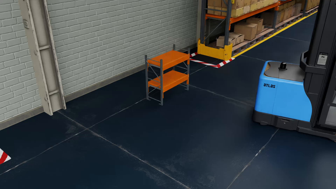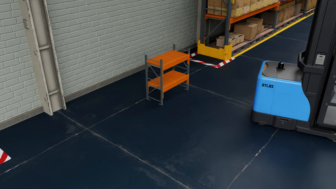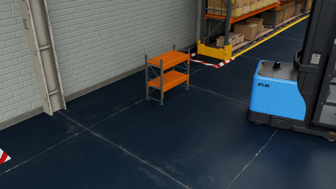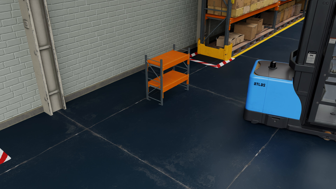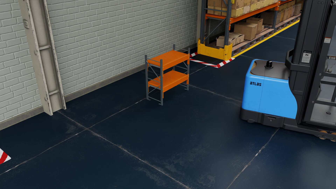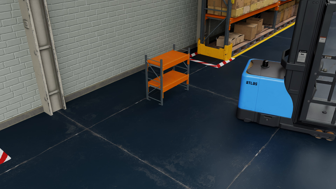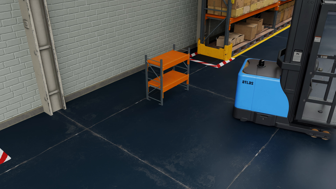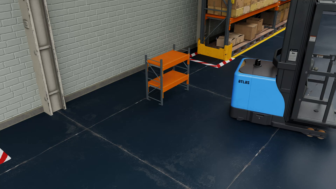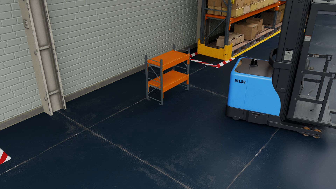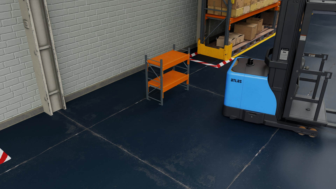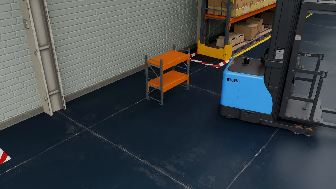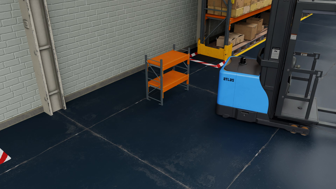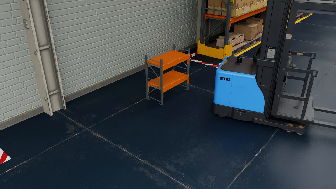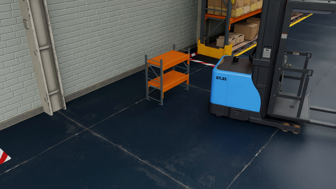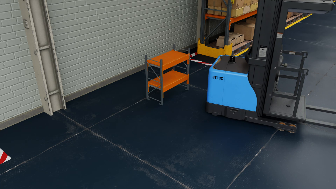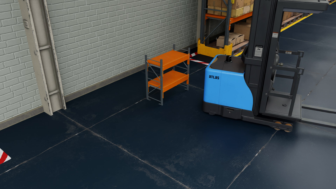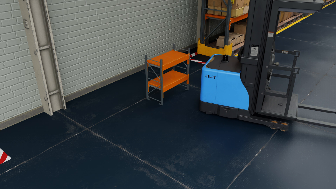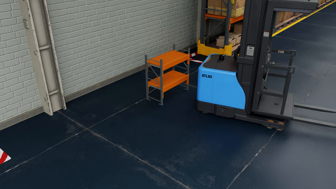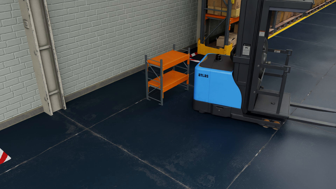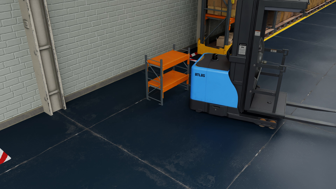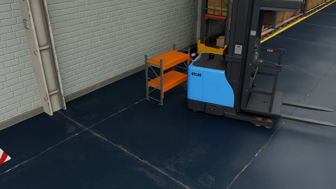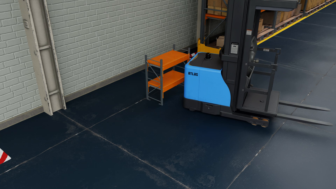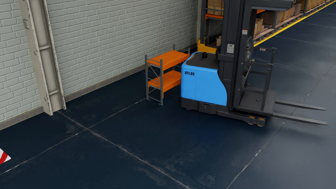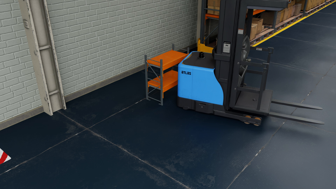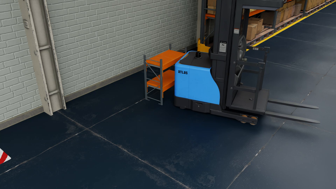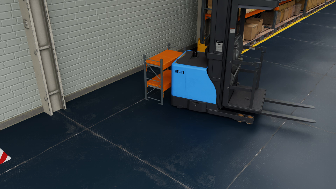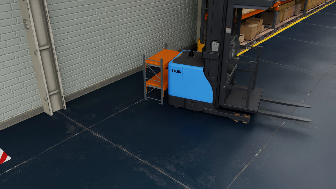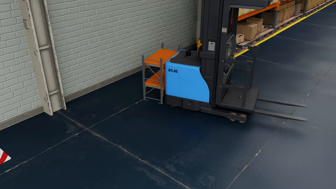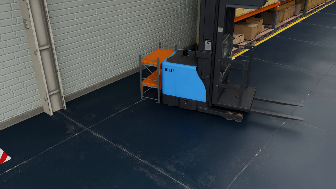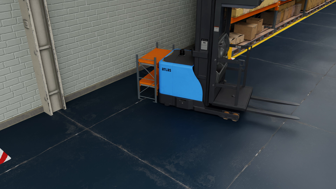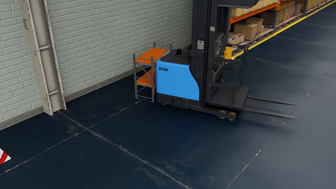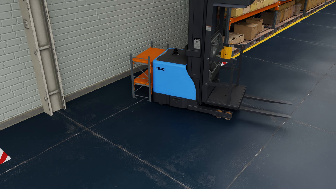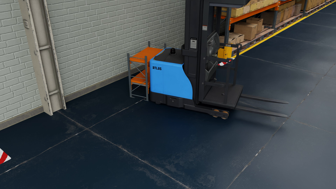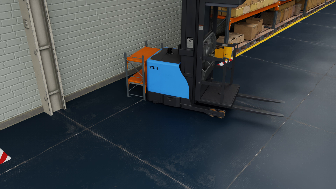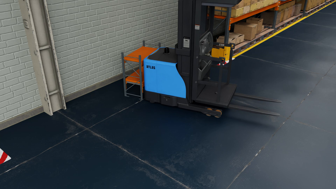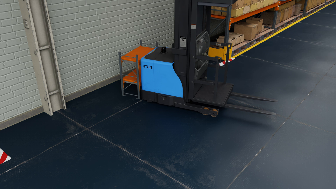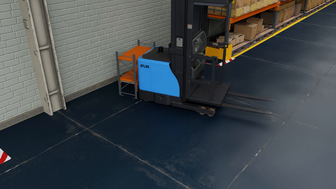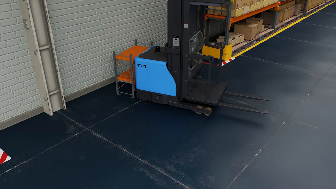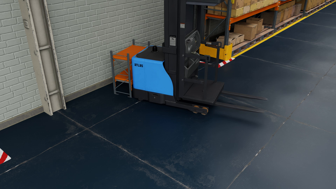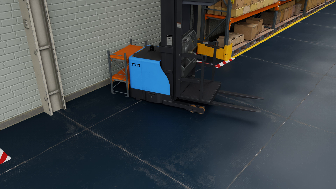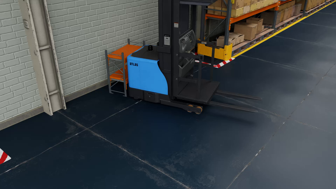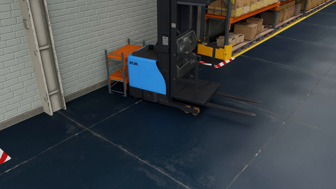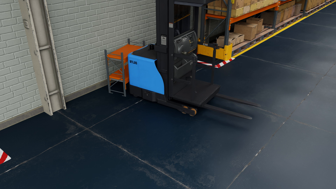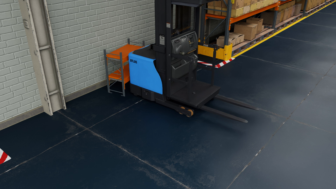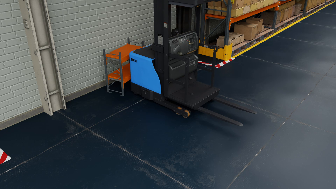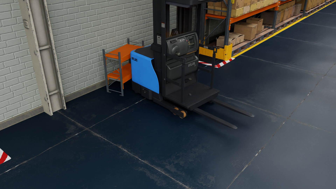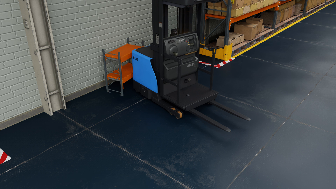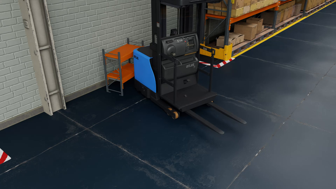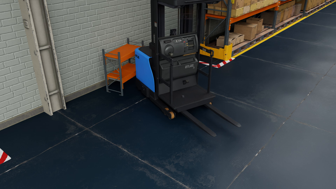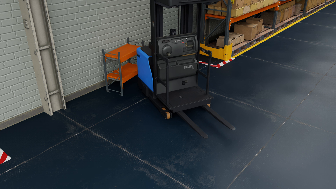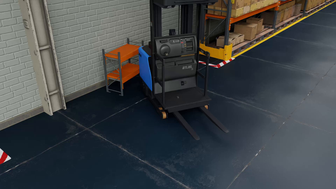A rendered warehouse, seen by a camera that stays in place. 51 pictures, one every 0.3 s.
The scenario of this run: A forklift runs into an object in its way.
